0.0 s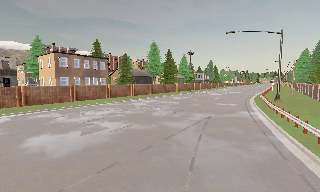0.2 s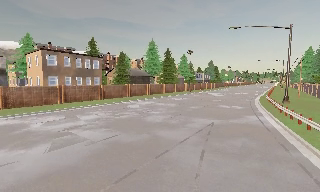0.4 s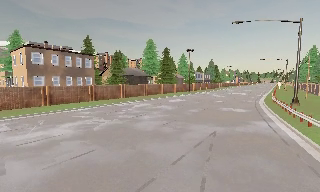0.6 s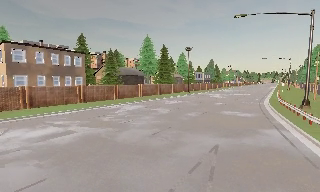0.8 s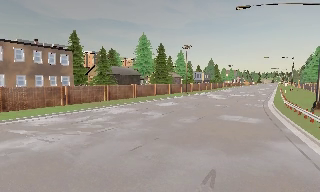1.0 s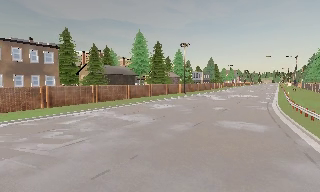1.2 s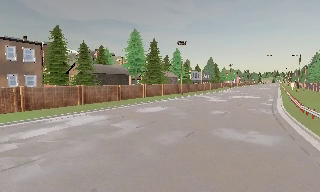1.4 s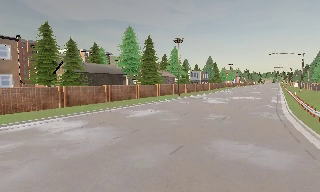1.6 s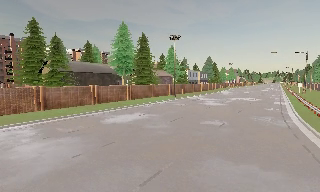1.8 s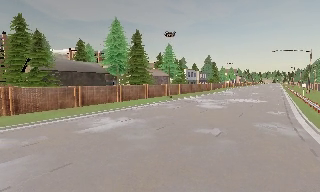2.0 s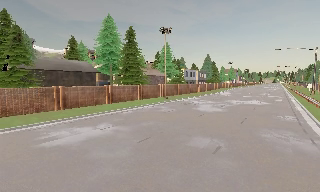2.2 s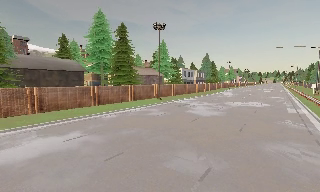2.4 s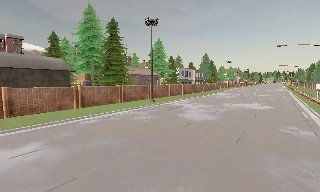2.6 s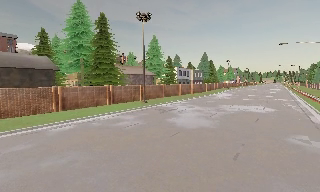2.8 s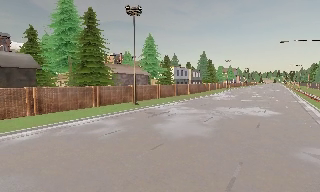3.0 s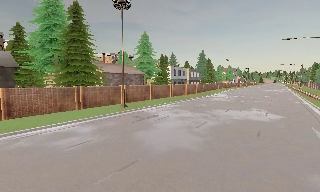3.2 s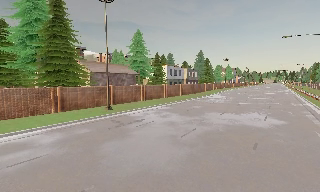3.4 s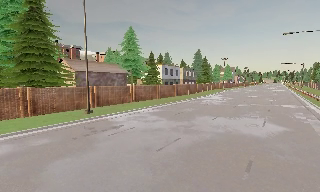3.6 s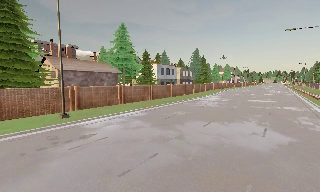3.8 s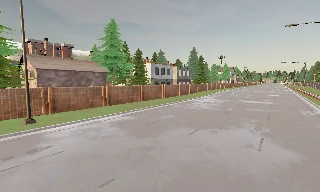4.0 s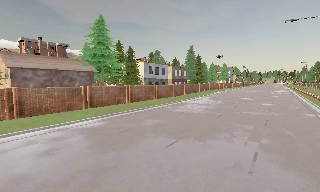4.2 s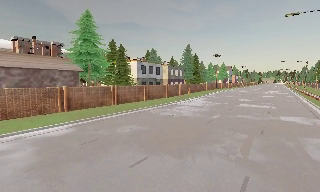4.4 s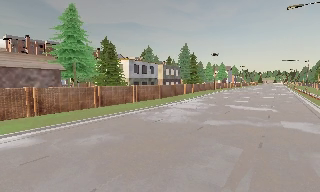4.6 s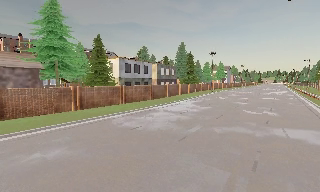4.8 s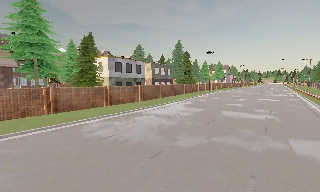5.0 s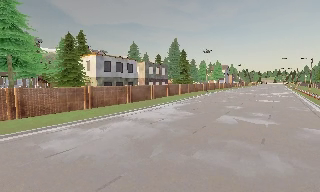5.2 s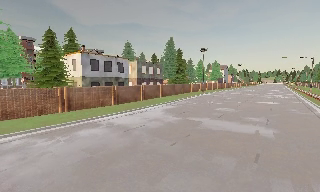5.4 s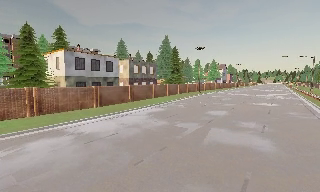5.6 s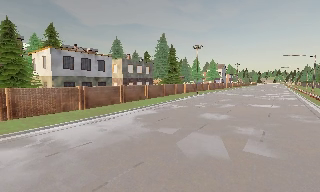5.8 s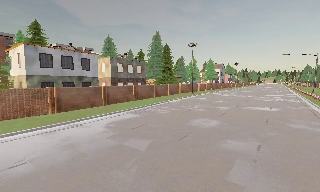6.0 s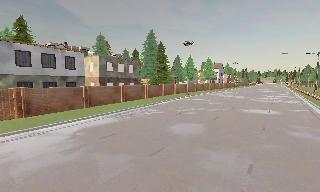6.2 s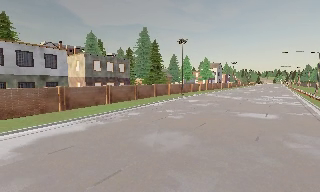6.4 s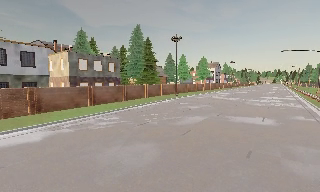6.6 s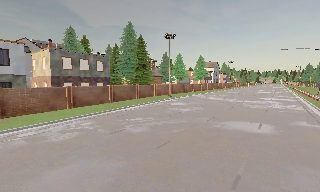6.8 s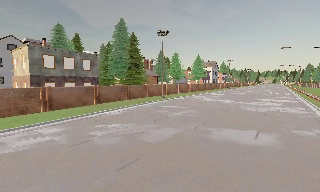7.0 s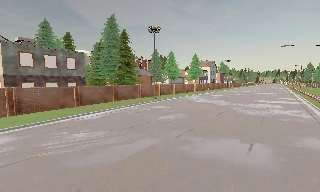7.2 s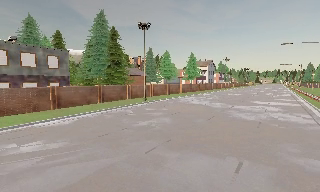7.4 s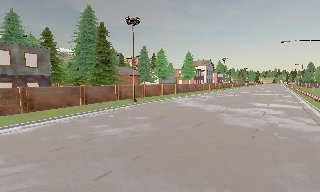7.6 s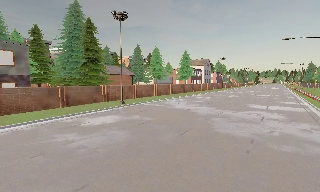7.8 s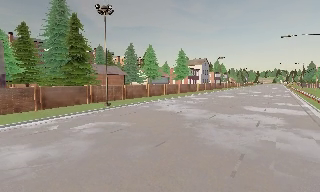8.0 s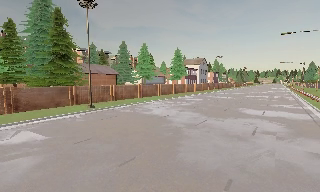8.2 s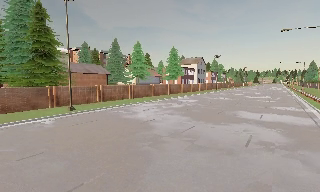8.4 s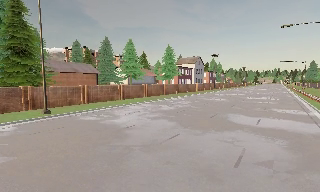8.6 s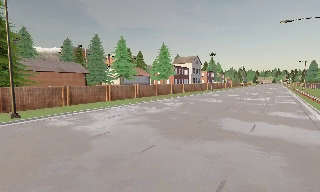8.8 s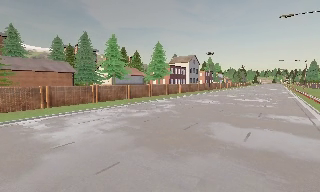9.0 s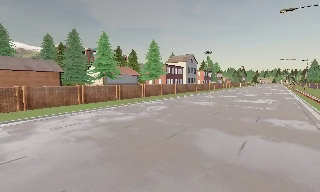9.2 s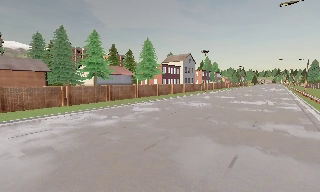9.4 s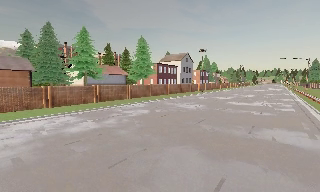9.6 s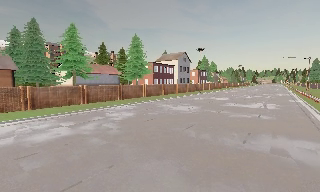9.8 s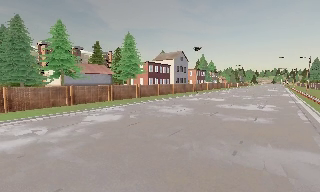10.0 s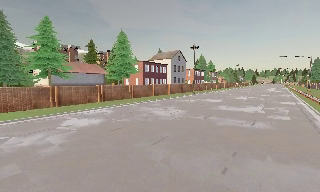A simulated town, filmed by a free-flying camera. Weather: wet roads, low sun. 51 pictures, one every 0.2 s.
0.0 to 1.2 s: The camera travels forward, about 14 m, so what stands in front looms larger.
1.2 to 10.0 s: The camera travels forward and to its right, about 95 m, so what stands in front looms larger.
The film runs forward here.
